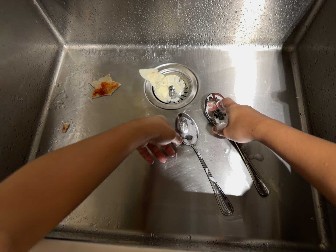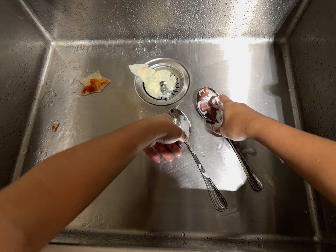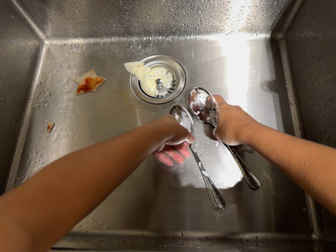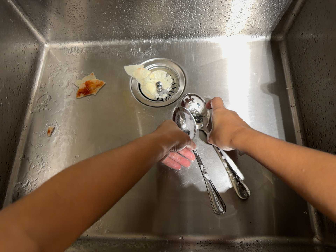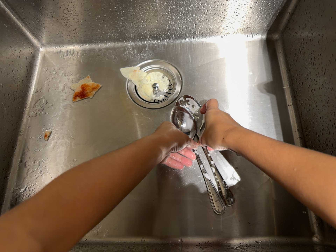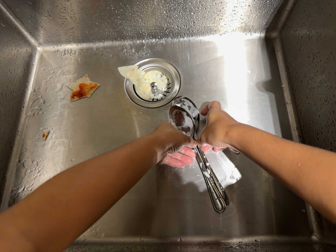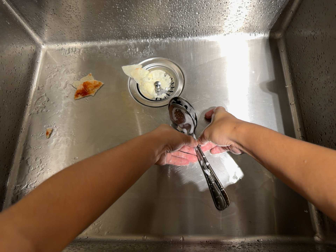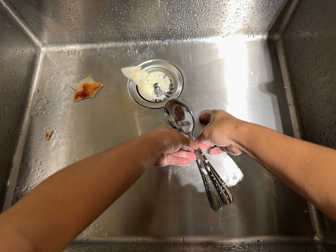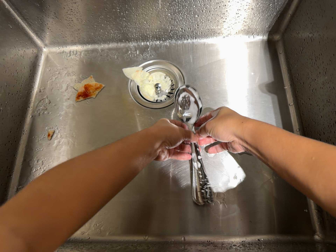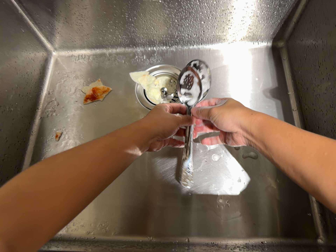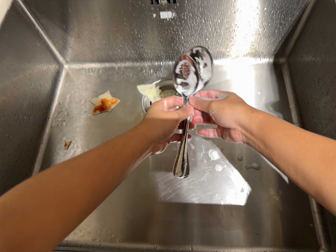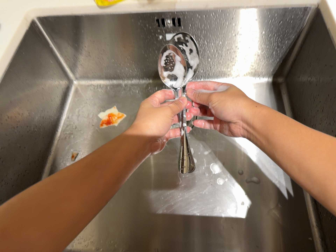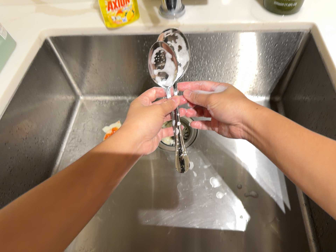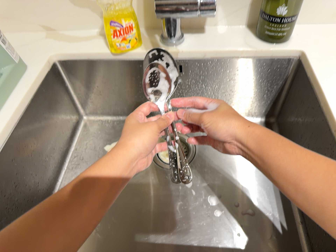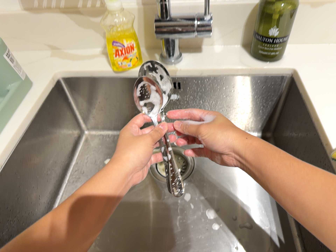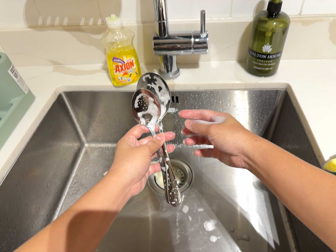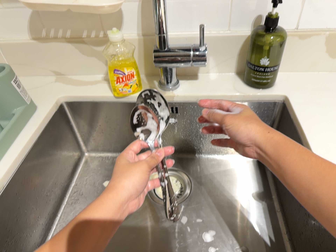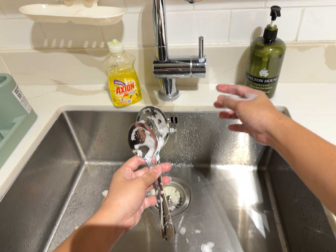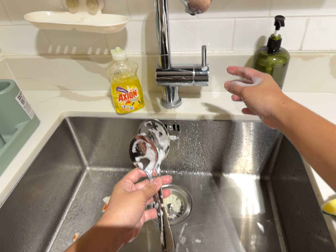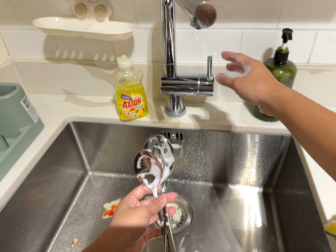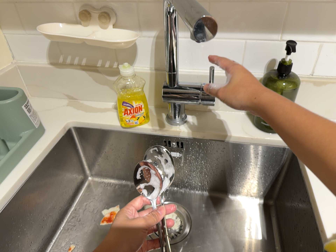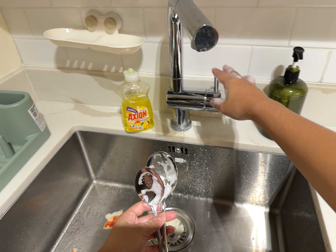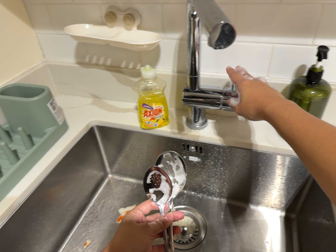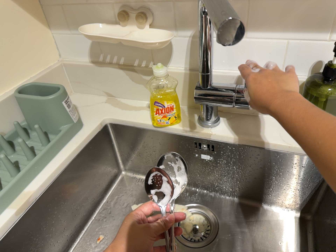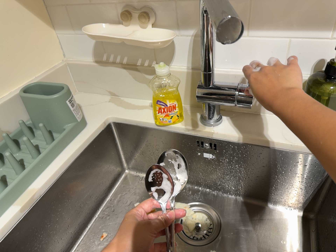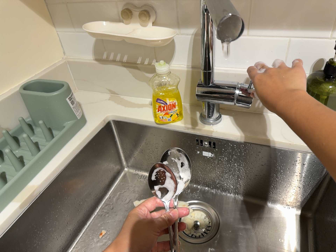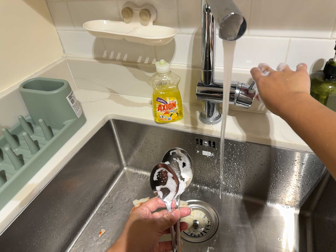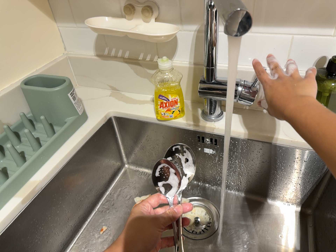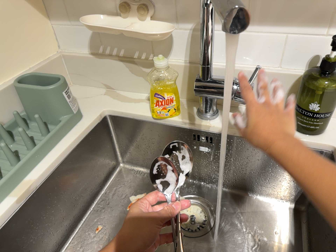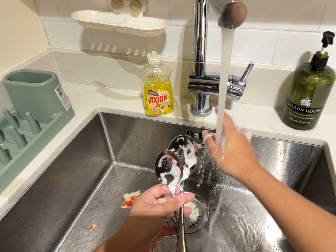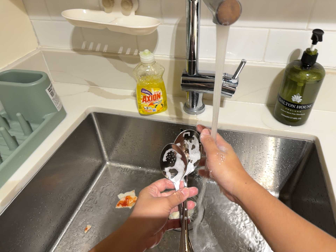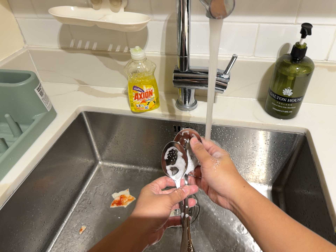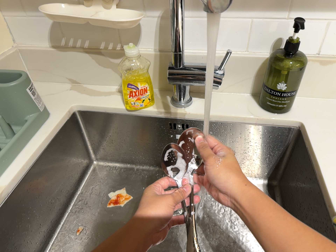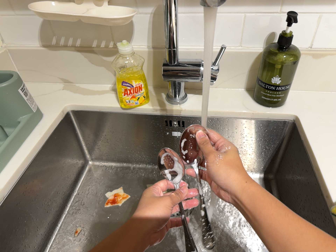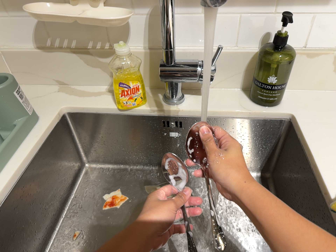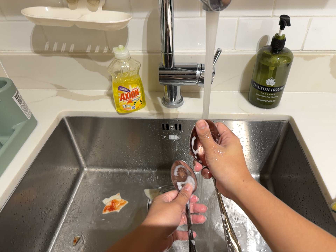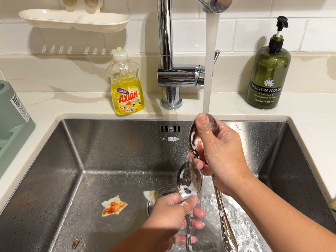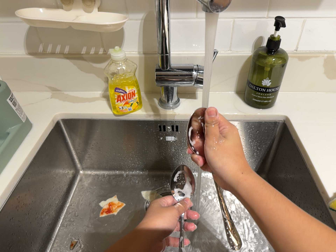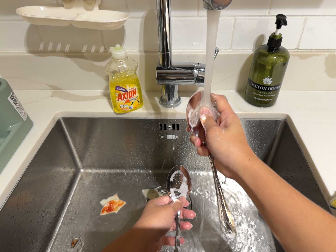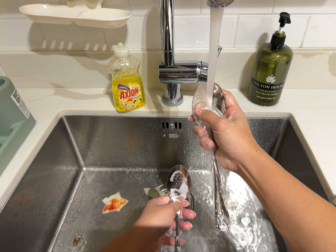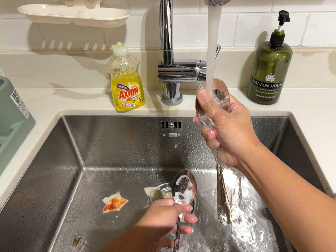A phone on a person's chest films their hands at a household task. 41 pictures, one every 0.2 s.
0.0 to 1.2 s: The camera shifts only a little, or ends up much as it began.
1.2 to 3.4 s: The camera travels backward, about 14 cm, so what stands in front gets smaller. Its aim tips toward the top of its view by about 30 degrees, and the scene shifts downward.
3.4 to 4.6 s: The camera pans to its left by about 15 degrees.
4.6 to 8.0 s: The camera pans to its right by about 15 degrees. It travels to its left, about 8 cm. It rolls about its line of sight by about 10 degrees, and the scene rotates counterclockwise.
The film runs forward here.
